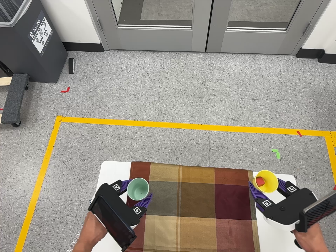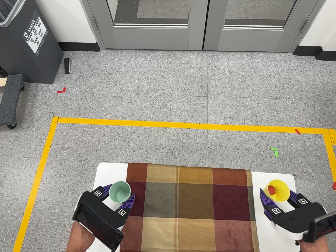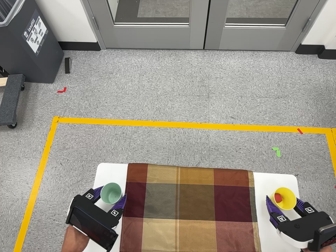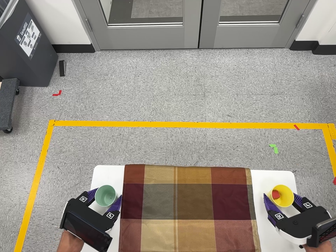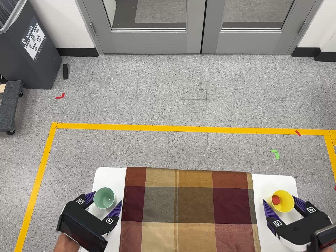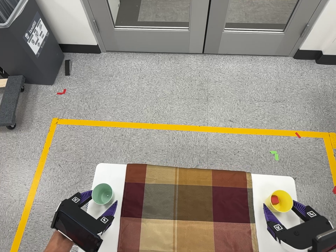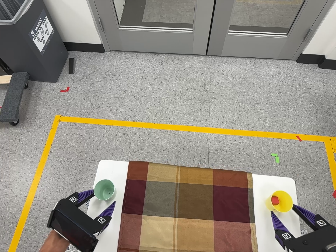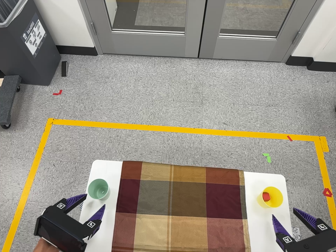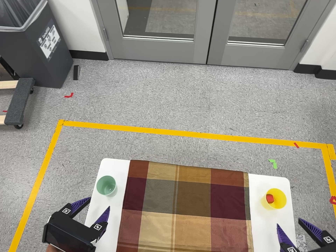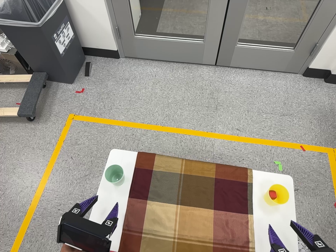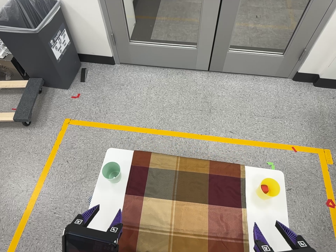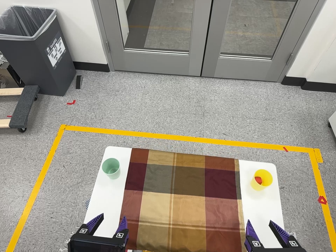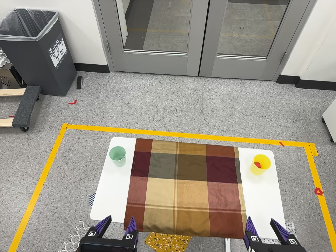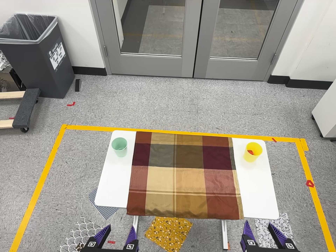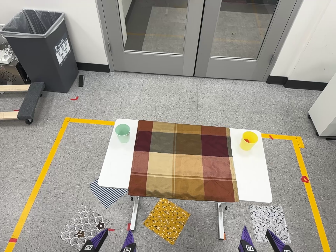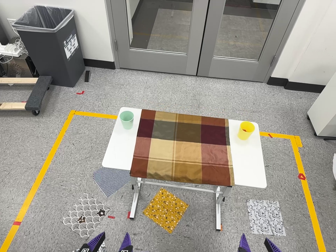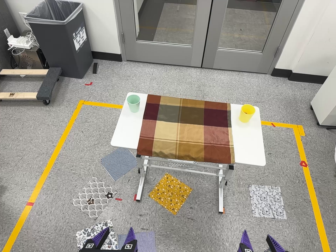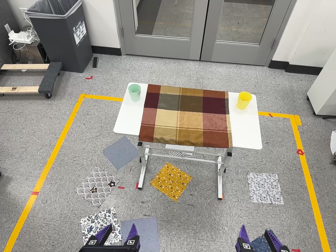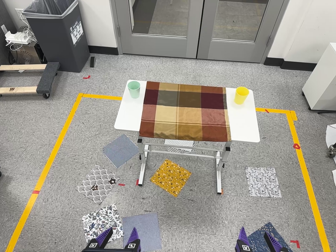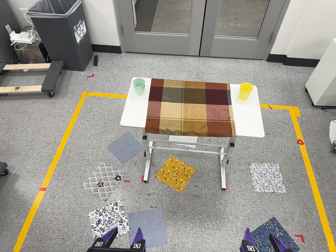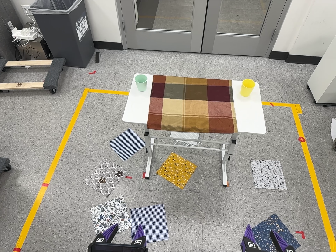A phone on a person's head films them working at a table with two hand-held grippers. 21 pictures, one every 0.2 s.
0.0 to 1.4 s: The camera shifts only a little, or ends up much as it began.
1.4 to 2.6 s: The camera travels toward the bottom of its view and backward, about 40 cm, so close, fixed things drift upward. Its aim tips toward the top of its view by about 10 degrees.
2.6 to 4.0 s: The camera travels toward the bottom of its view and backward, about 50 cm, so close, fixed things drift upward.
The film runs backward here.
